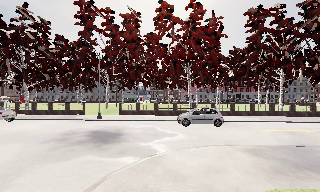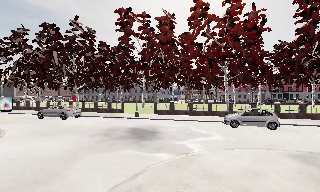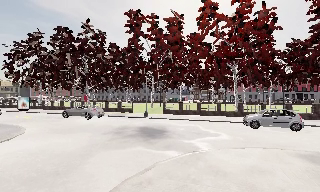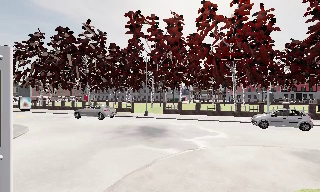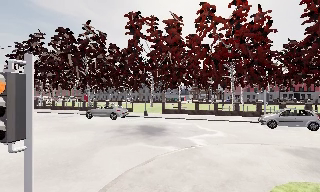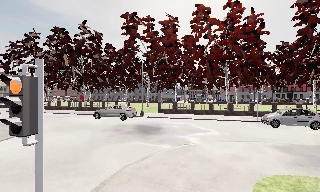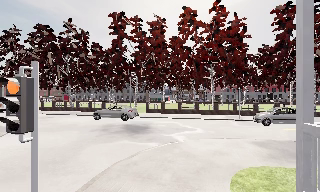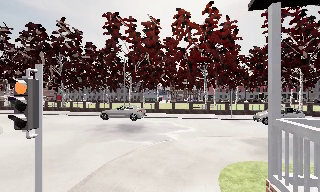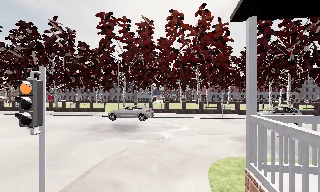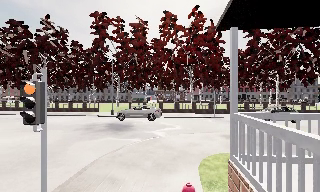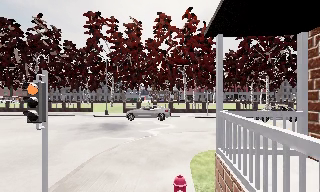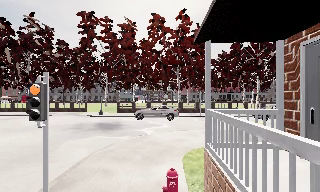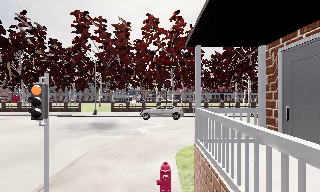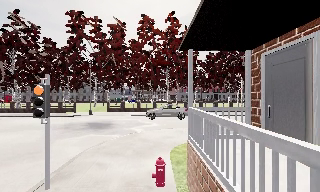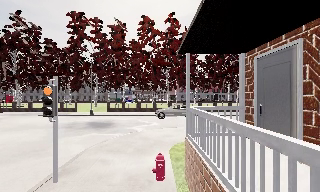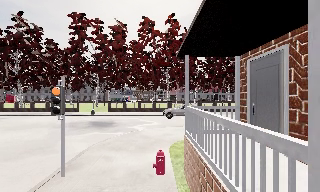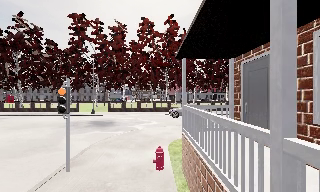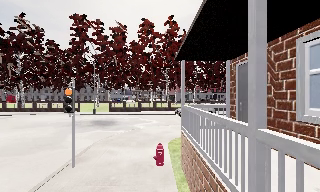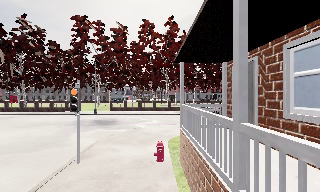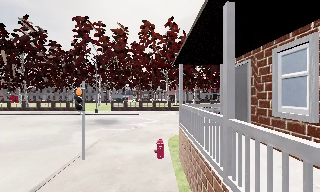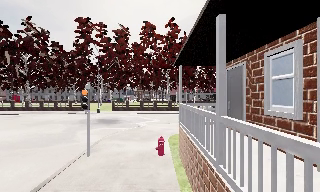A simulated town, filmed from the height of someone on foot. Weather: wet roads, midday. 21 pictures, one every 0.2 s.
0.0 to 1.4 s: The camera travels backward, about 2.5 m, so what stands in front gets smaller.
1.4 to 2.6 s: The camera swings to its right by about 10 degrees, and the scene slides to the left. It travels backward, about 2 m, so what stands in front gets smaller.
2.6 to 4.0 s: The camera travels backward, about 2.5 m, so what stands in front gets smaller.
The film runs backward here.
